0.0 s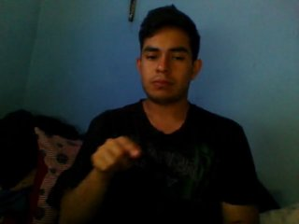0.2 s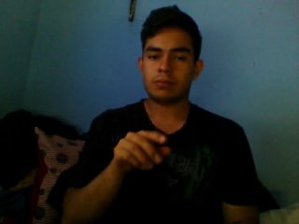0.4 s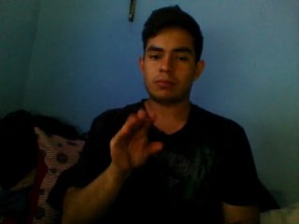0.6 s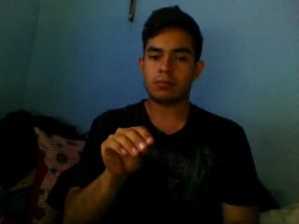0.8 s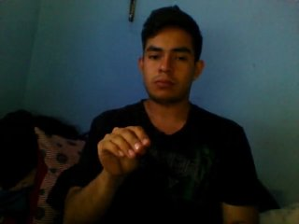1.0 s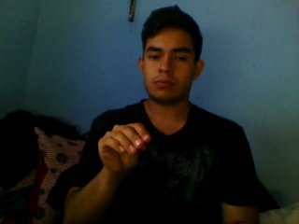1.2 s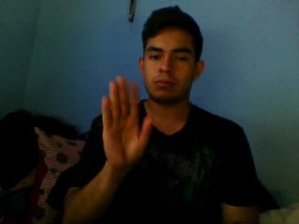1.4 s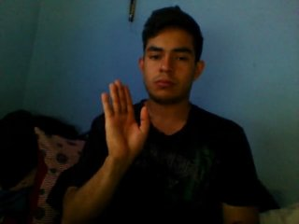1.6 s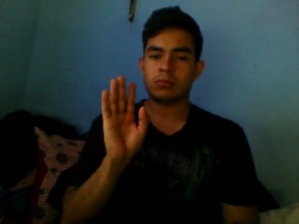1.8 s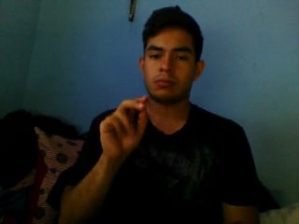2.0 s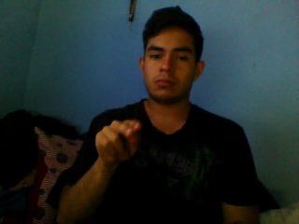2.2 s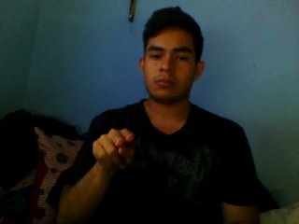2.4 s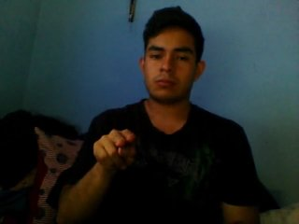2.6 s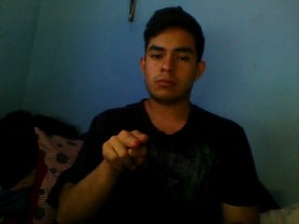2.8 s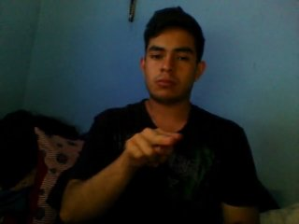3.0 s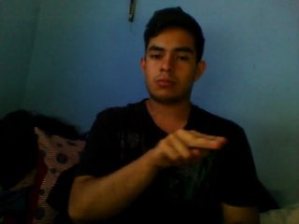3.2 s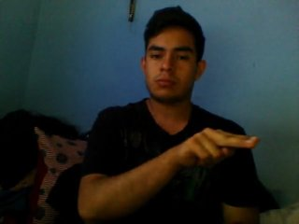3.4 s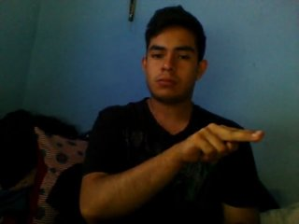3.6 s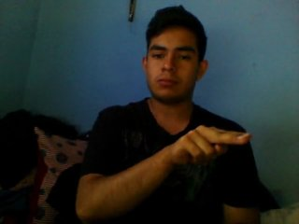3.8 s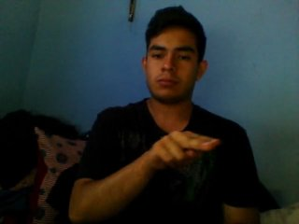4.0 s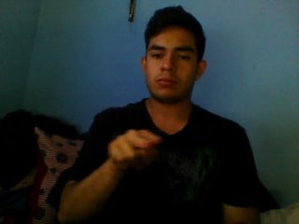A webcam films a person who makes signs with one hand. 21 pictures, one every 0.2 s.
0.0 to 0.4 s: Pointing with one finger.
0.5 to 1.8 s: On the screen the hand sweeps upward. The name of the sign: Throw up.
1.9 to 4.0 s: Pointing with two fingers.
